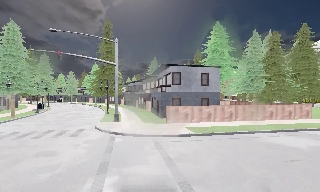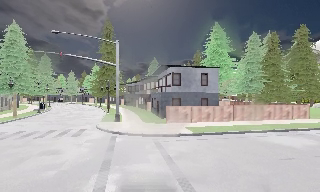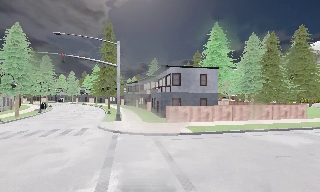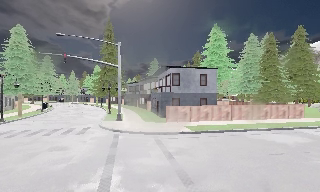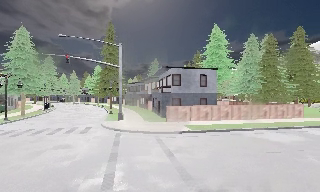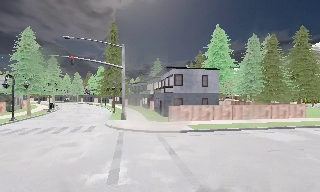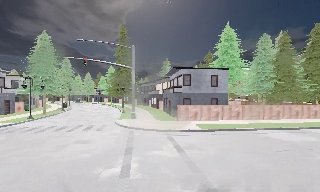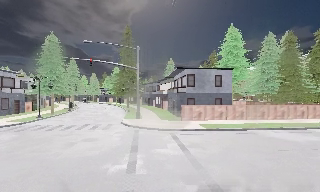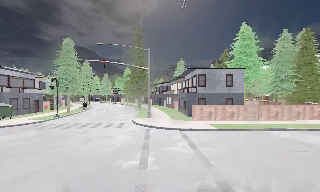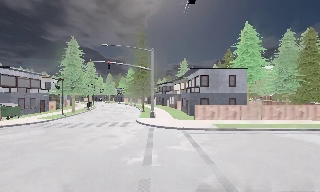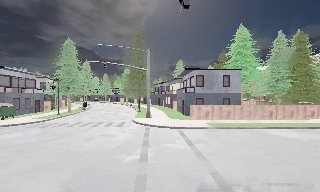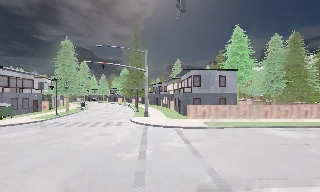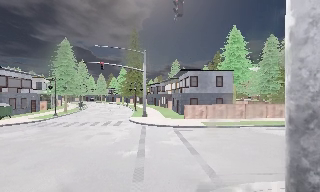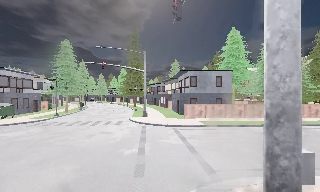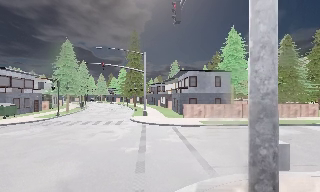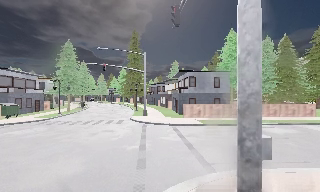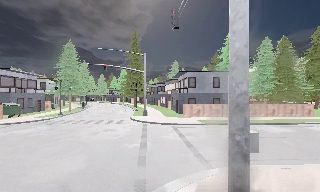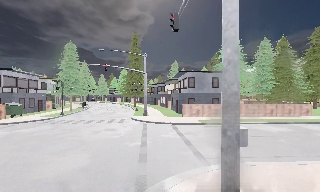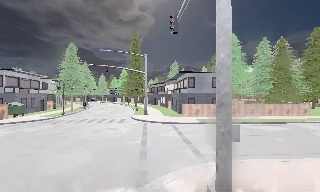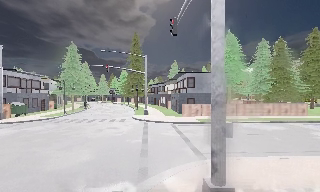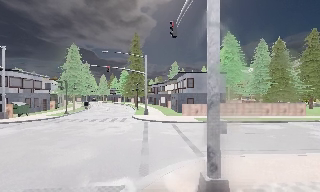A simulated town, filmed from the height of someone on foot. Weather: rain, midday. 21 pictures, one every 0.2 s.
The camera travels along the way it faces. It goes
backward.
0.0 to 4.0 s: The camera travels backward, about 6 m, so what stands in front gets smaller.
The film runs backward here.
